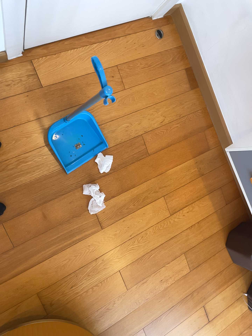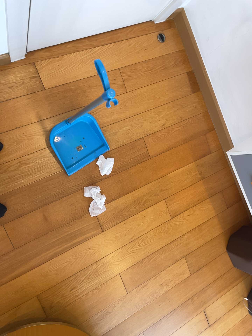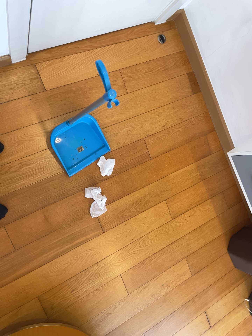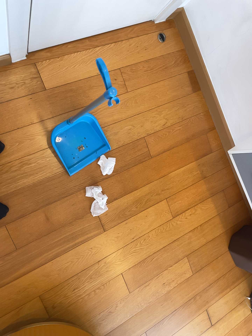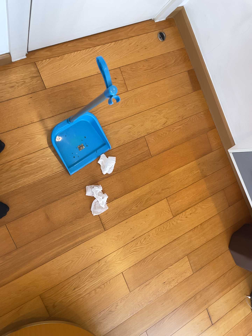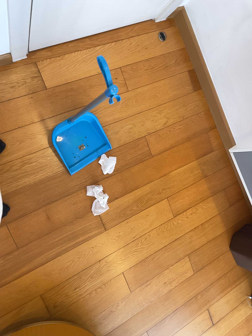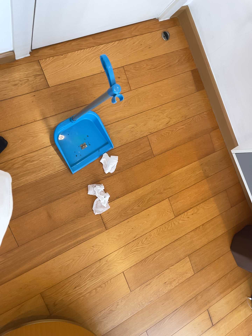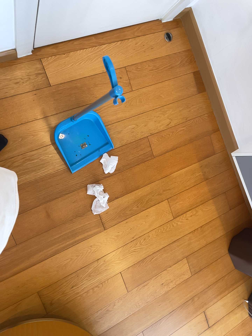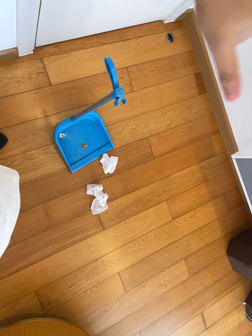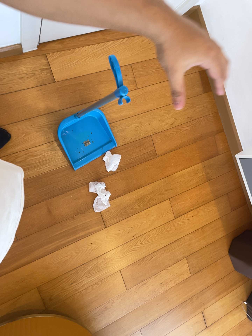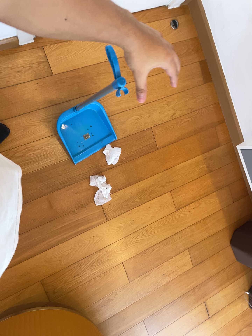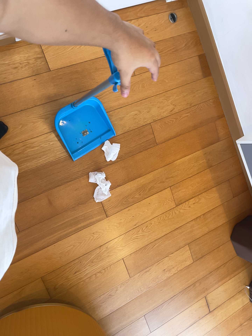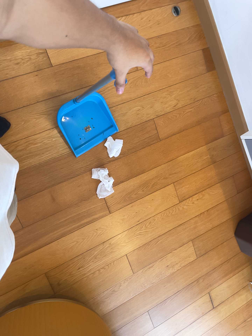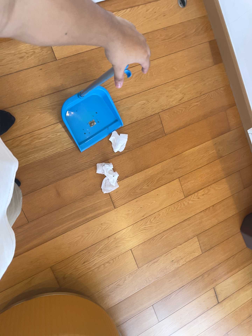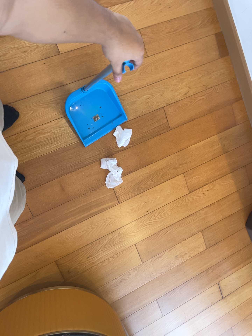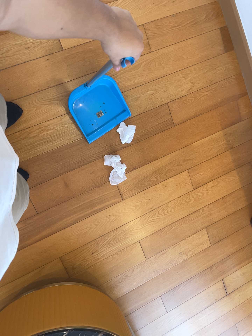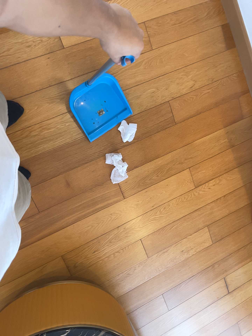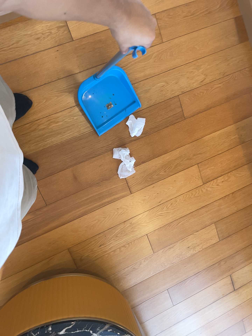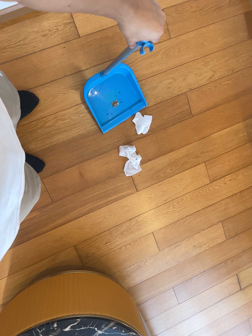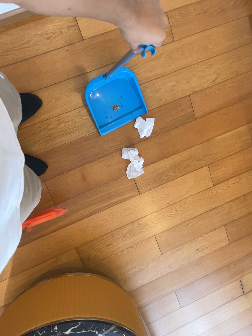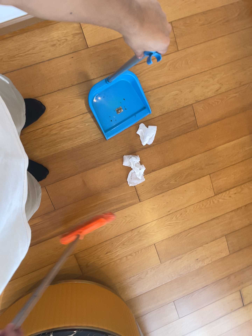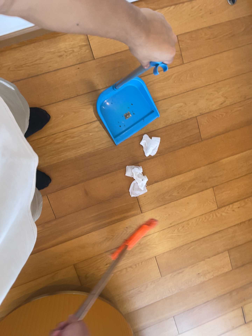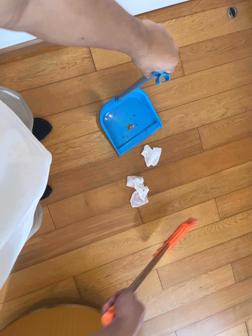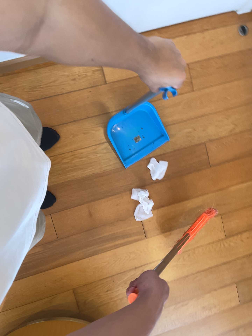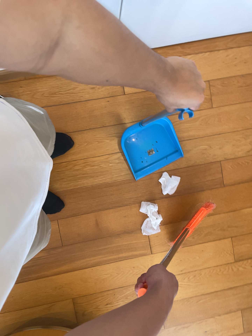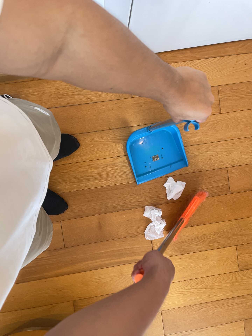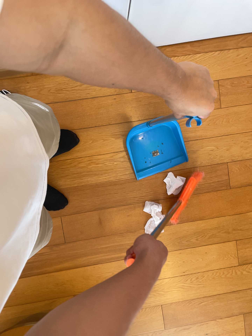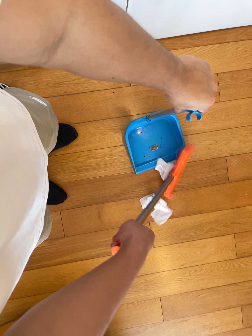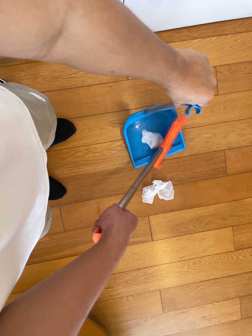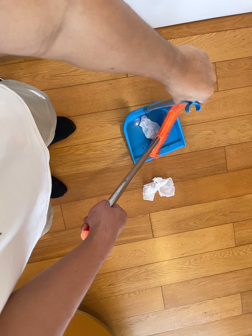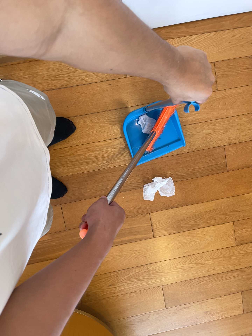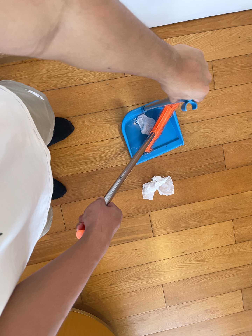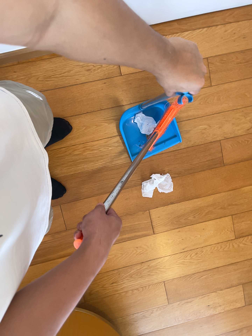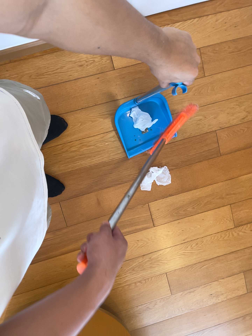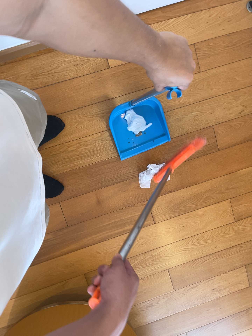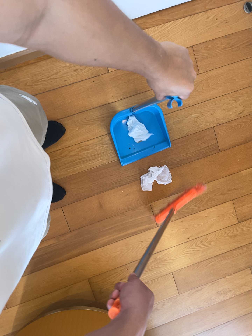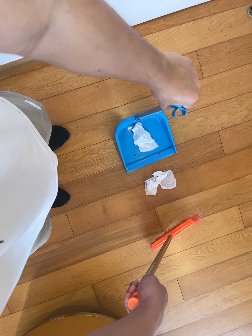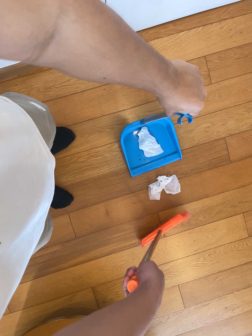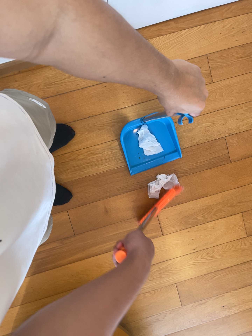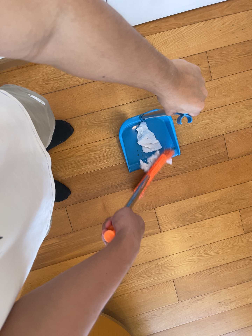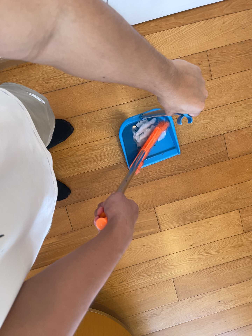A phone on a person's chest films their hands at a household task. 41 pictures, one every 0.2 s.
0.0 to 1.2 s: The camera keeps its place and its aim.
1.2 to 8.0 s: The scene slides to the right, as the camera pans about 15 degrees to its left. It travels forward, toward the top of its view and to its right, about 14 cm, so what stands in front looms larger. It rolls about its line of sight by about 10 degrees, and the scene rotates clockwise.
The film runs forward here.
